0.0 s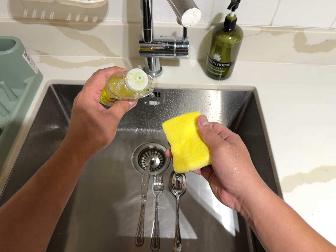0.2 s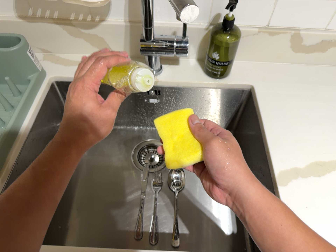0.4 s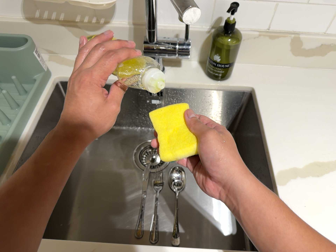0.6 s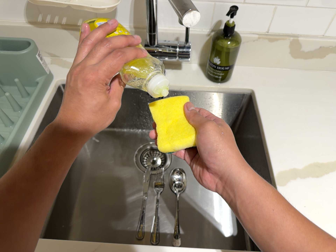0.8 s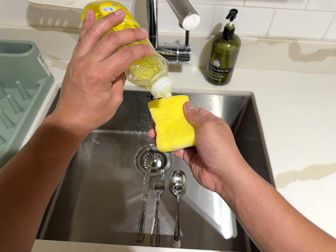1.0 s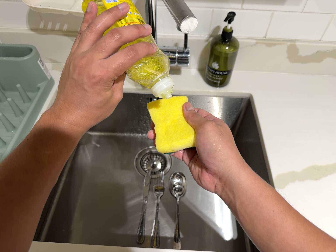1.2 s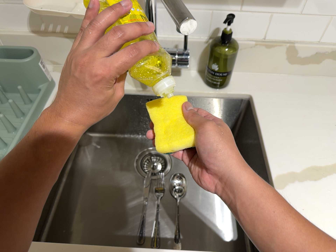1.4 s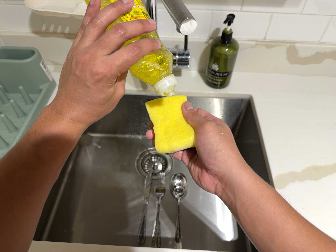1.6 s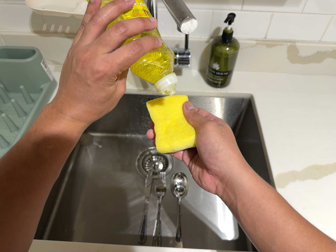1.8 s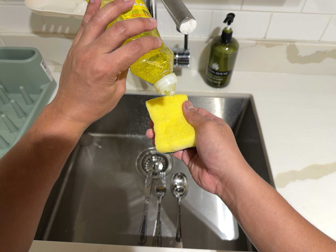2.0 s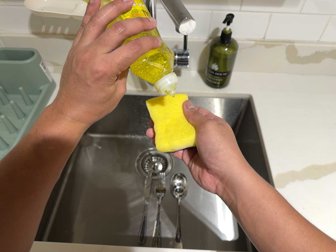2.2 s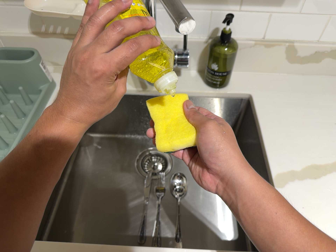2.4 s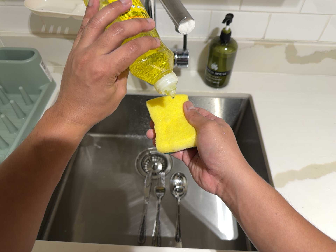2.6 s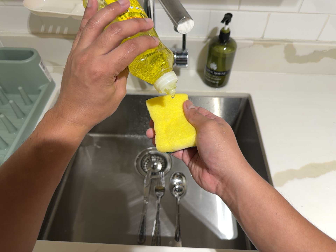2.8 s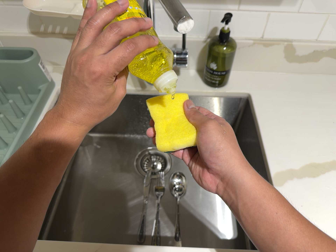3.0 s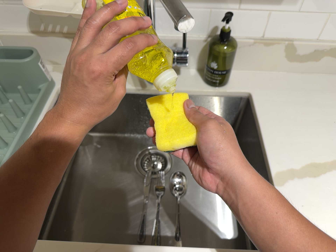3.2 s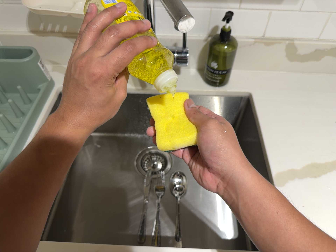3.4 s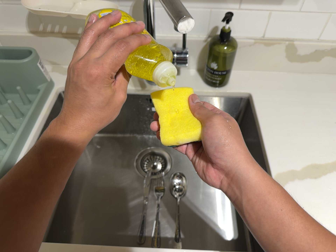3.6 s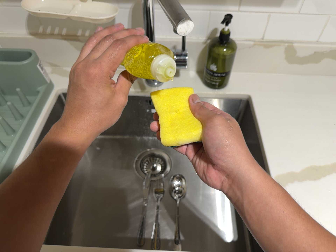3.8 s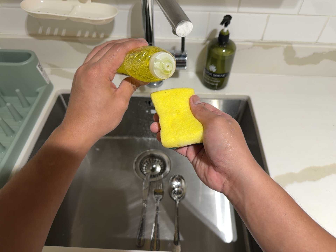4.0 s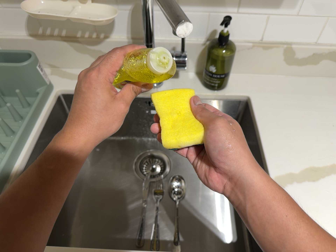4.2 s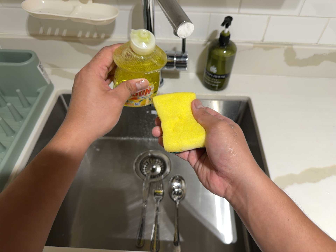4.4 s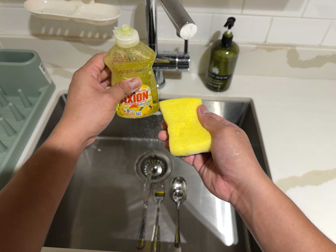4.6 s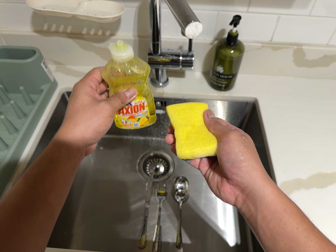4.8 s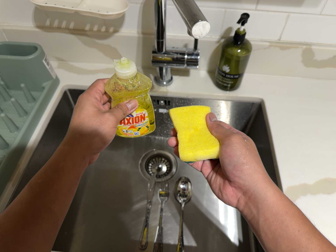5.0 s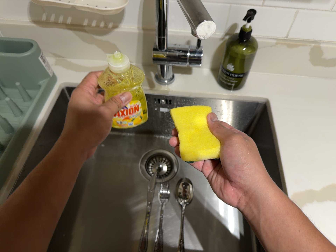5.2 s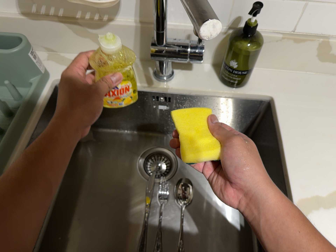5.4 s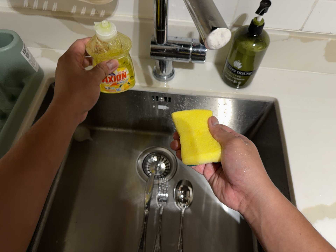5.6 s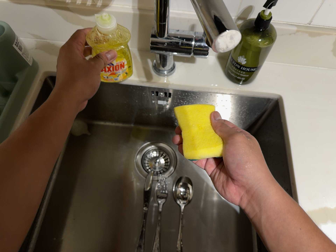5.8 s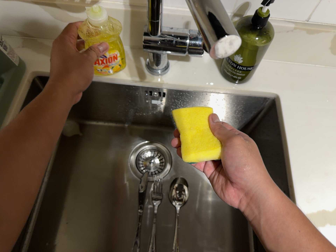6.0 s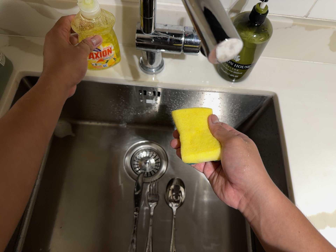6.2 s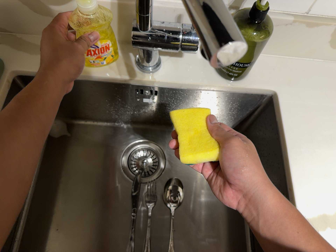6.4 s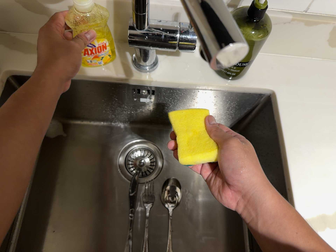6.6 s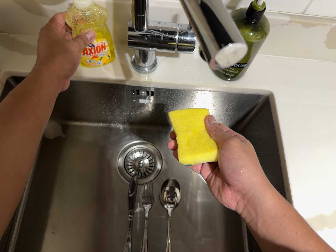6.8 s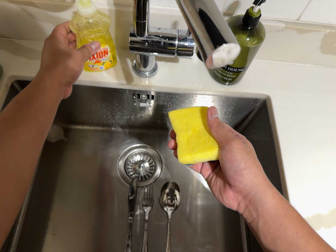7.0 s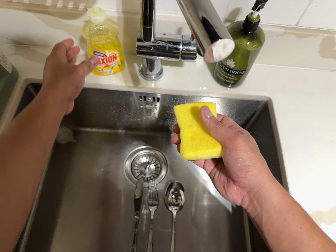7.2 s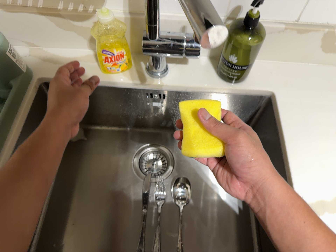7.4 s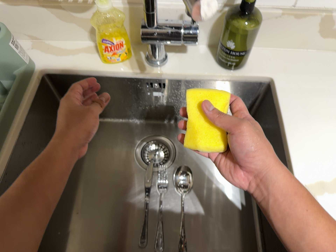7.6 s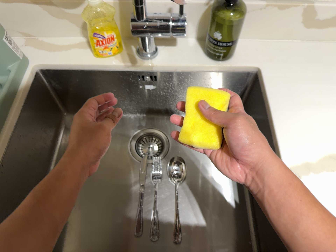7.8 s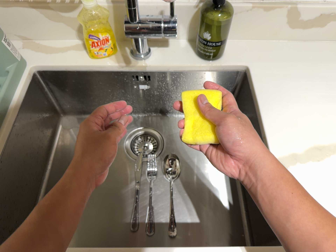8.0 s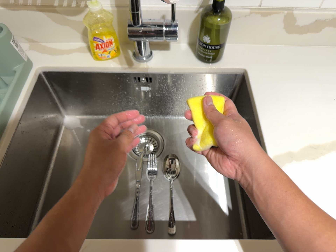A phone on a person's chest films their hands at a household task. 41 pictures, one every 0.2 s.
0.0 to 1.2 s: The camera shifts only a little, or ends up much as it began.
1.2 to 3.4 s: The camera keeps its place and its aim.
3.4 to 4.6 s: The camera shifts only a little, or ends up much as it began.
4.6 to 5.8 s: The camera travels toward the top of its view and forward, about 18 cm. Its aim tips toward the bottom of its view by about 10 degrees.
5.8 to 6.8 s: The camera shifts only a little, or ends up much as it began.
6.8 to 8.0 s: The camera travels toward the bottom of its view and backward, about 18 cm.
The film runs forward here.
